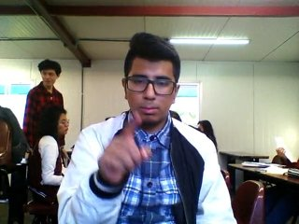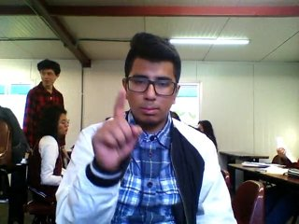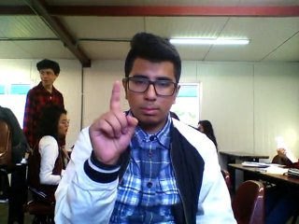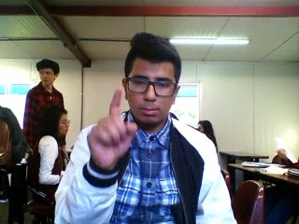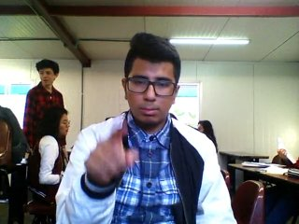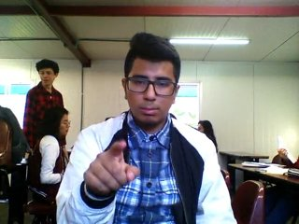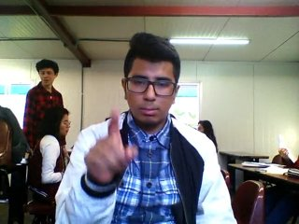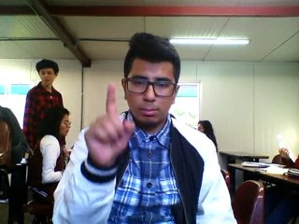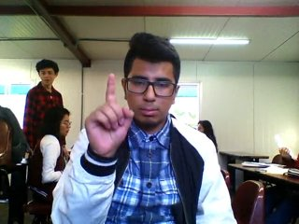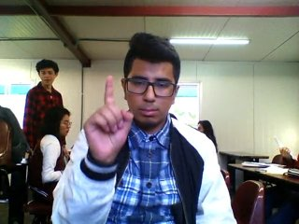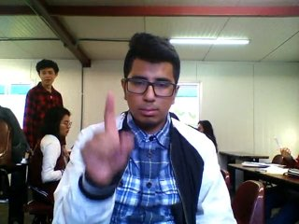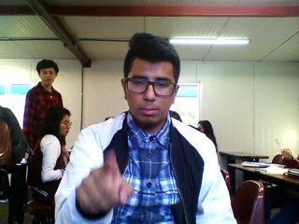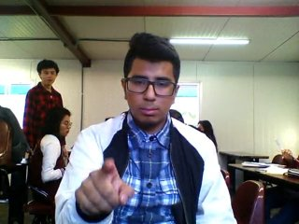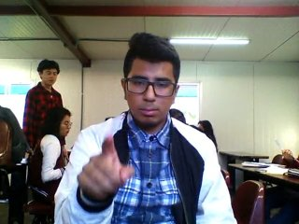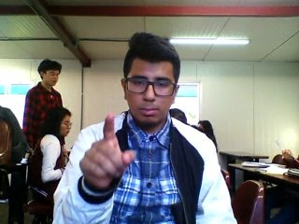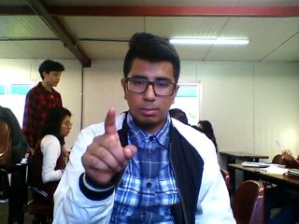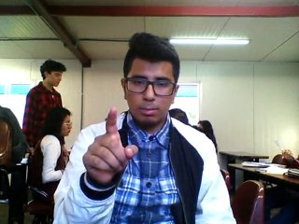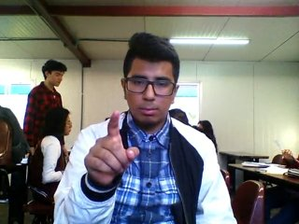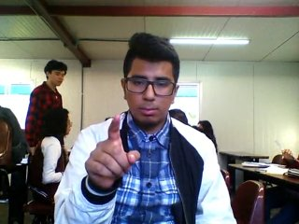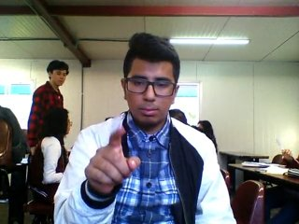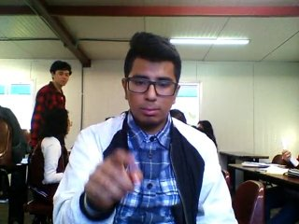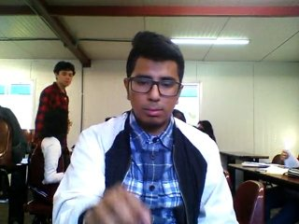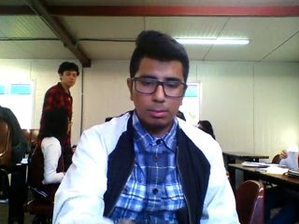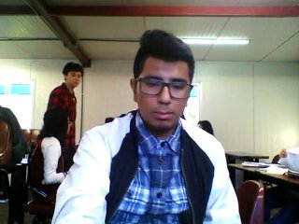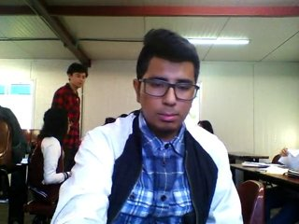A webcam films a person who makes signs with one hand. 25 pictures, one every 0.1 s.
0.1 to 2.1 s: Double click with one finger.
